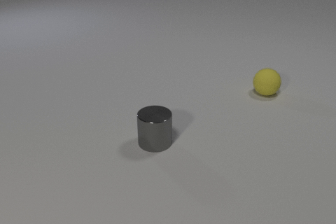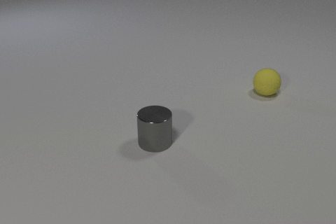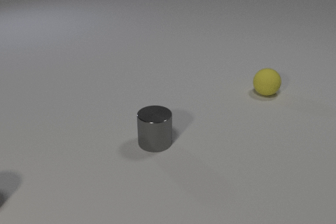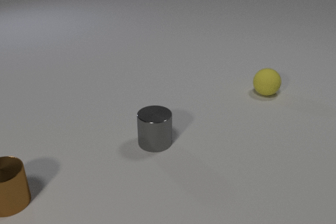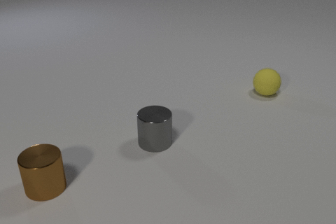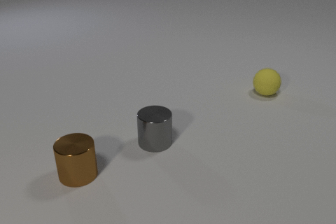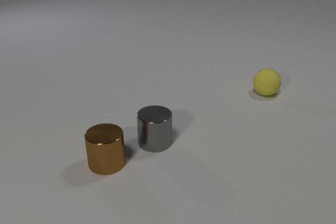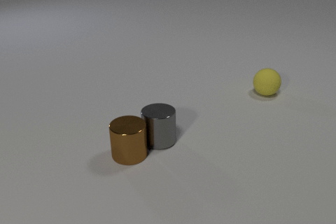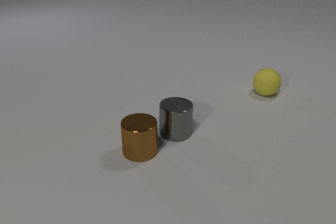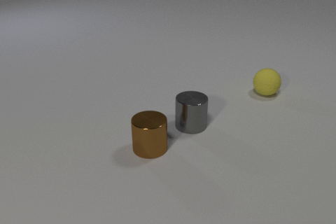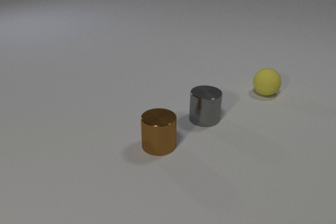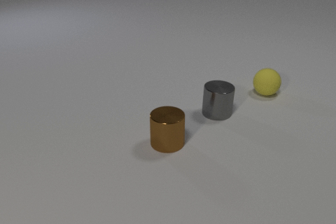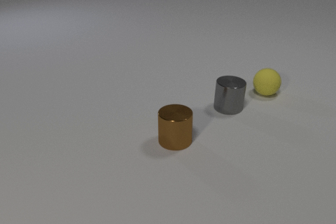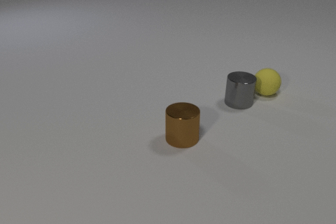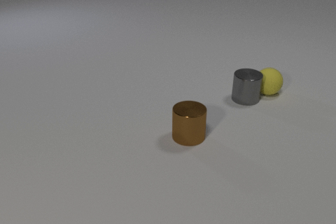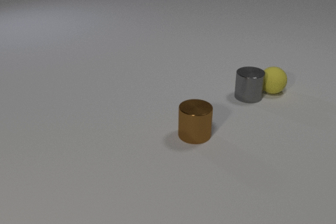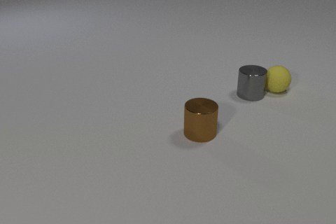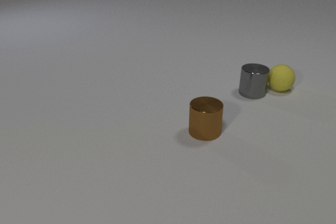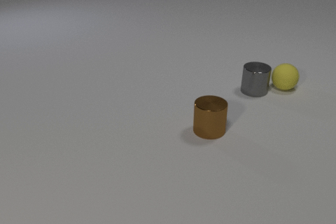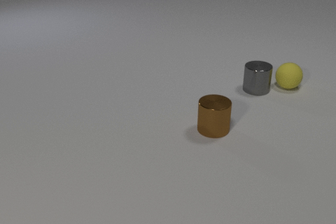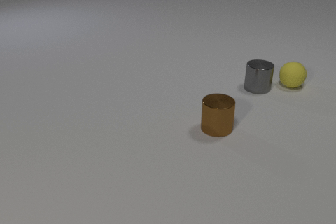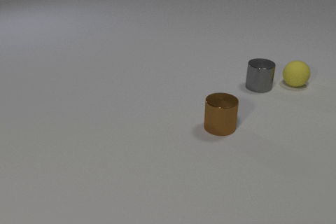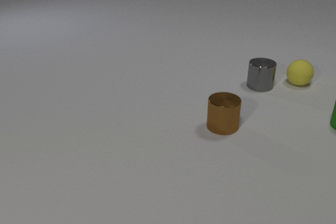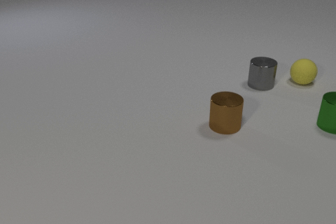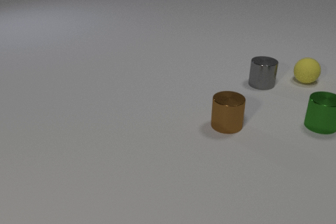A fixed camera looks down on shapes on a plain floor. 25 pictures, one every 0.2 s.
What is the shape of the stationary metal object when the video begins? cylinder.
How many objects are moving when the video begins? 0.
How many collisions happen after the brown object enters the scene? 2.
0.0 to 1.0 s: The brown metal cylinder comes in at the left edge, slides to the right.
1.0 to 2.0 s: The brown metal cylinder slides to the right and away from the camera. The gray metal cylinder slides to the right and away from the camera. The brown metal cylinder and the gray metal cylinder collide.
2.0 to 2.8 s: The brown metal cylinder slides to the right and away from the camera. The gray metal cylinder slides away from the camera and to the right. The gray metal cylinder and the yellow rubber sphere collide.
2.8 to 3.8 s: The brown metal cylinder slides to the right and away from the camera. The gray metal cylinder slides away from the camera and to the right. The yellow rubber sphere rolls away from the camera and to the right.
3.8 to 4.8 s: The brown metal cylinder slides to the right and away from the camera. The gray metal cylinder slides away from the camera. The green metal cylinder comes in at the right edge, slides to the left and toward the camera. The yellow rubber sphere rolls away from the camera and to the right.
